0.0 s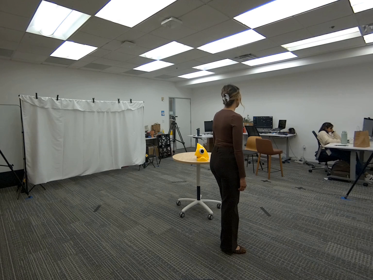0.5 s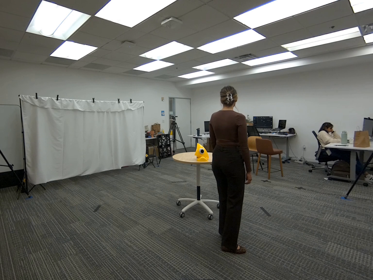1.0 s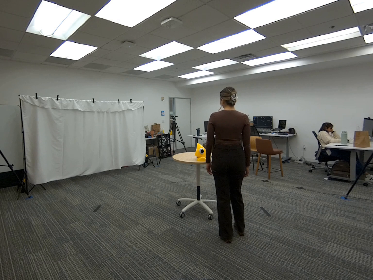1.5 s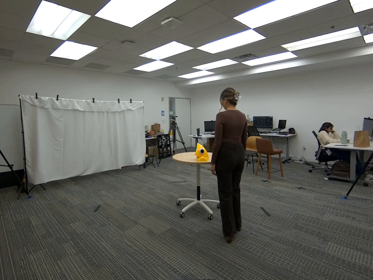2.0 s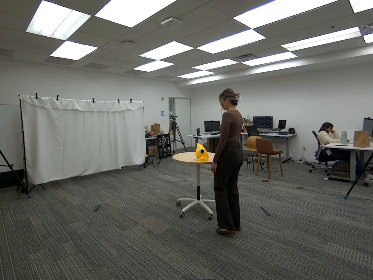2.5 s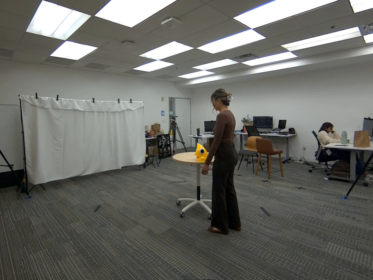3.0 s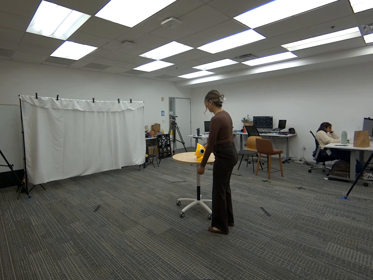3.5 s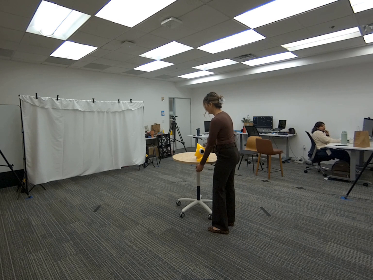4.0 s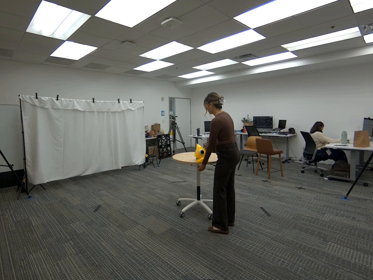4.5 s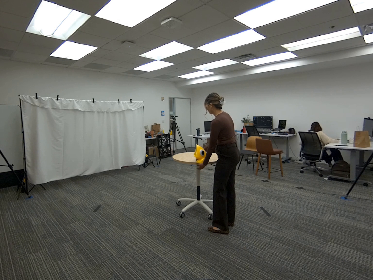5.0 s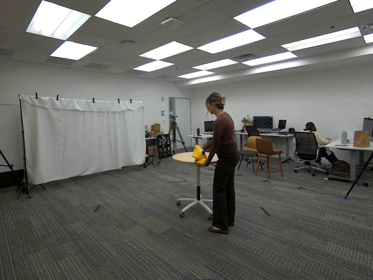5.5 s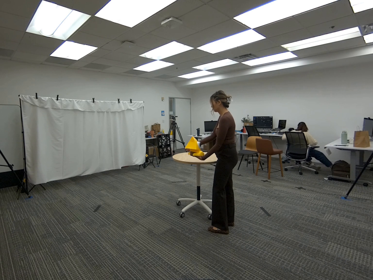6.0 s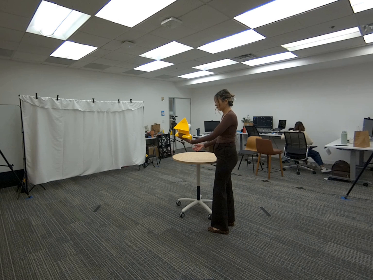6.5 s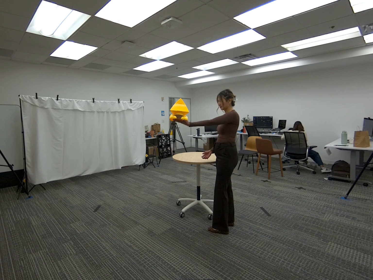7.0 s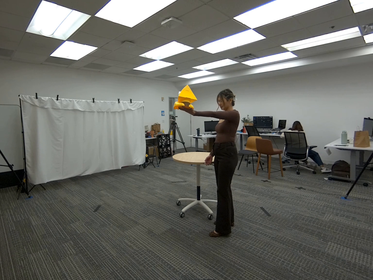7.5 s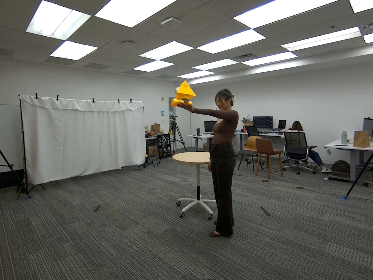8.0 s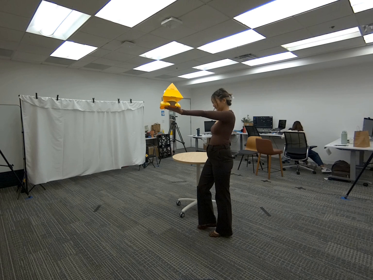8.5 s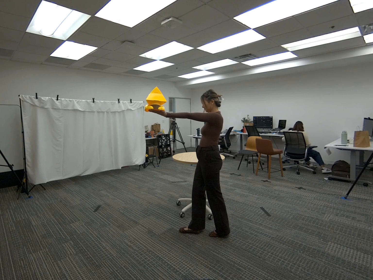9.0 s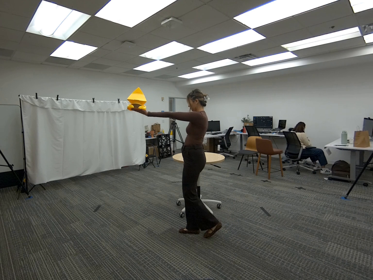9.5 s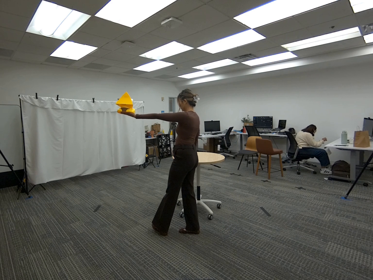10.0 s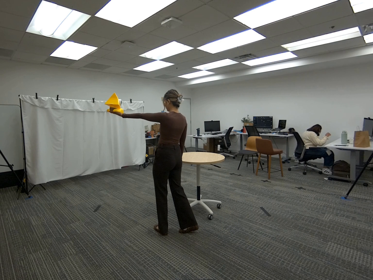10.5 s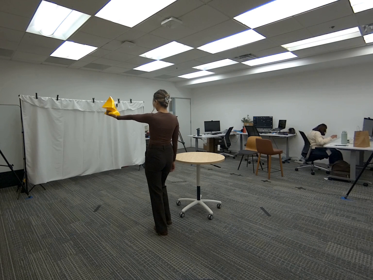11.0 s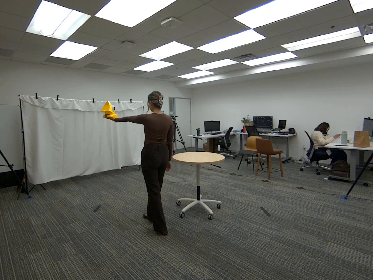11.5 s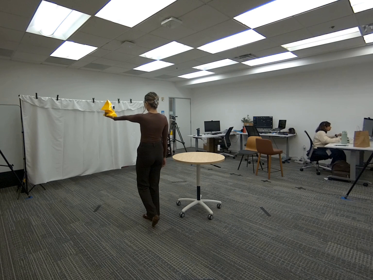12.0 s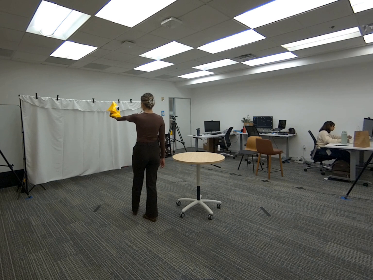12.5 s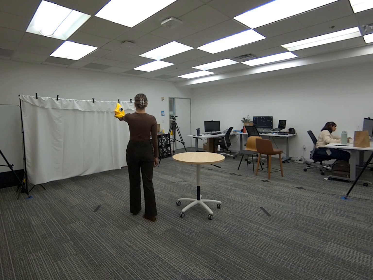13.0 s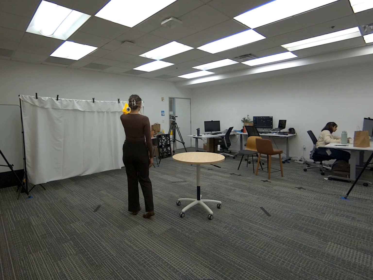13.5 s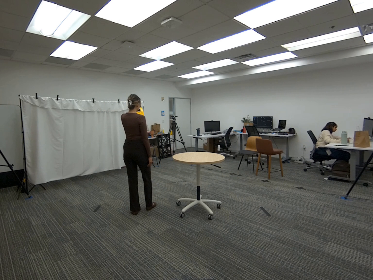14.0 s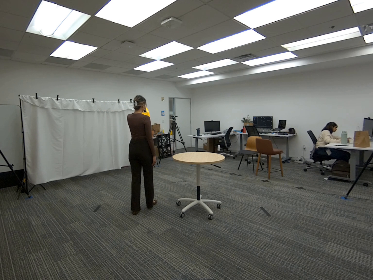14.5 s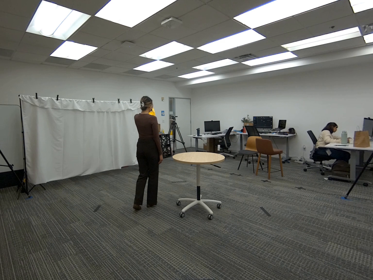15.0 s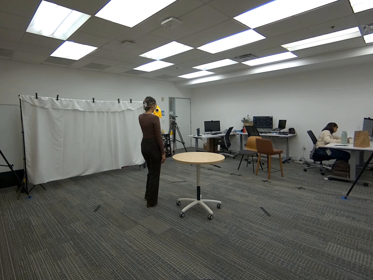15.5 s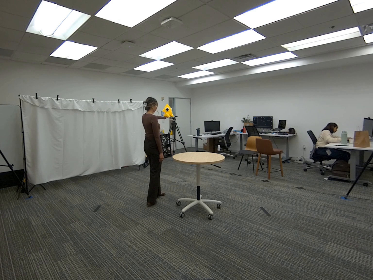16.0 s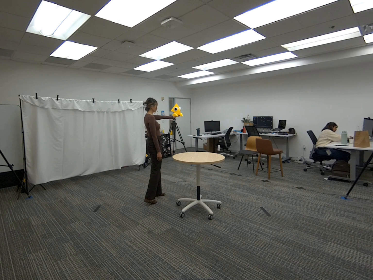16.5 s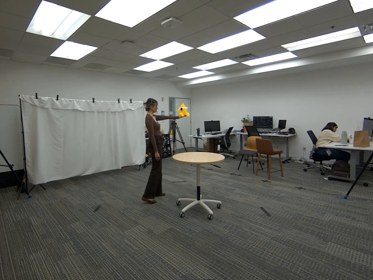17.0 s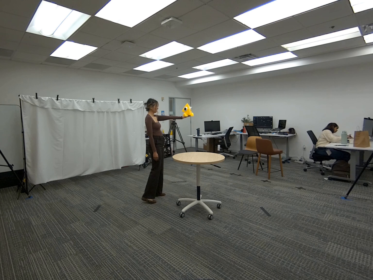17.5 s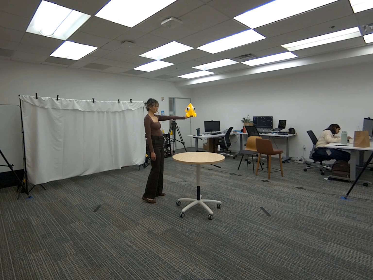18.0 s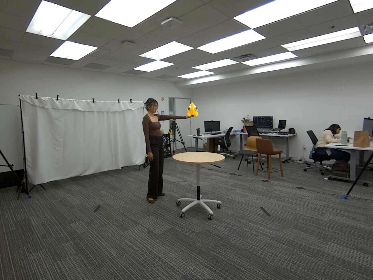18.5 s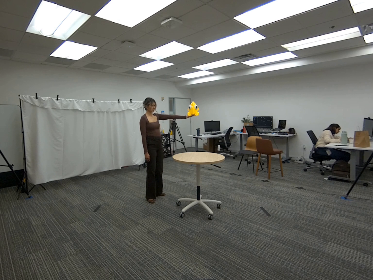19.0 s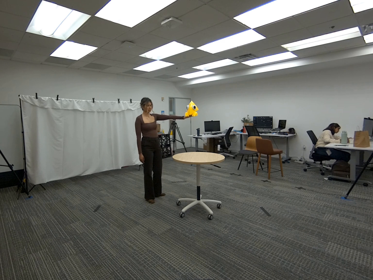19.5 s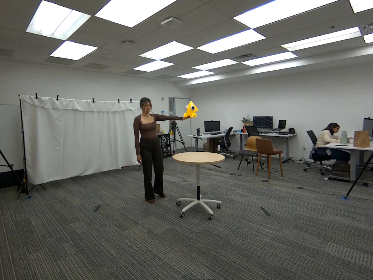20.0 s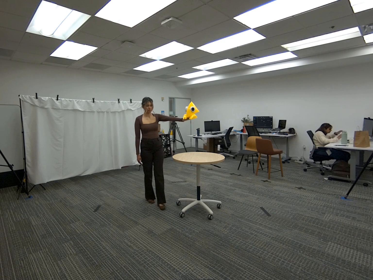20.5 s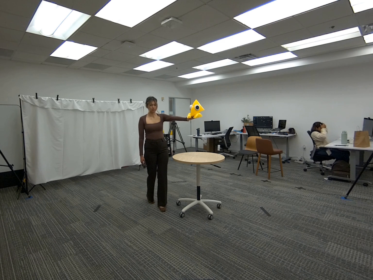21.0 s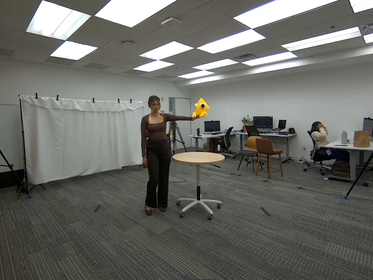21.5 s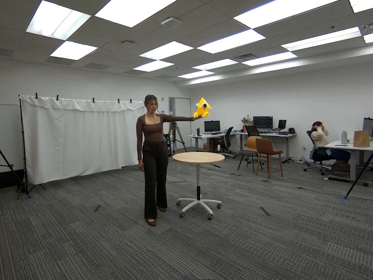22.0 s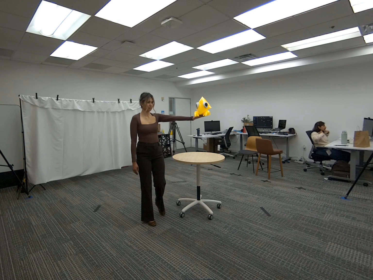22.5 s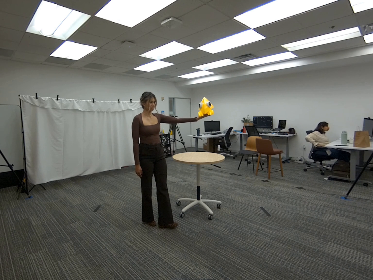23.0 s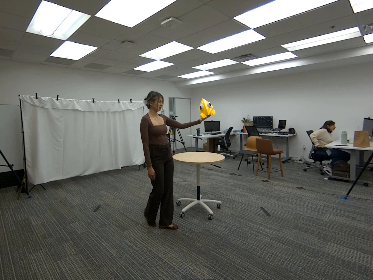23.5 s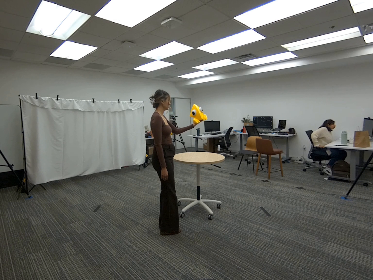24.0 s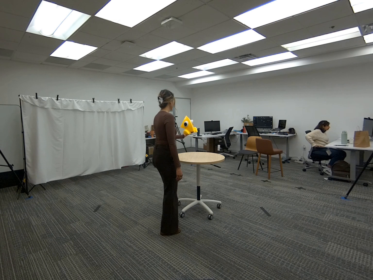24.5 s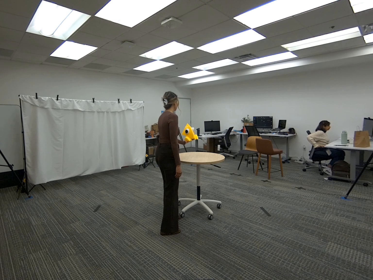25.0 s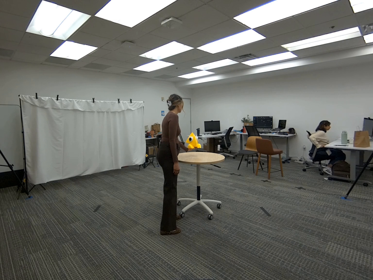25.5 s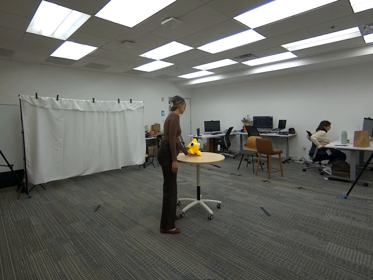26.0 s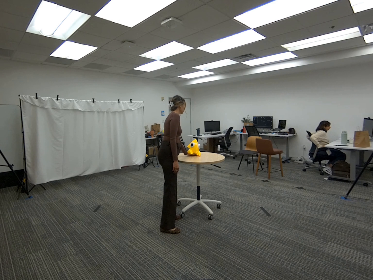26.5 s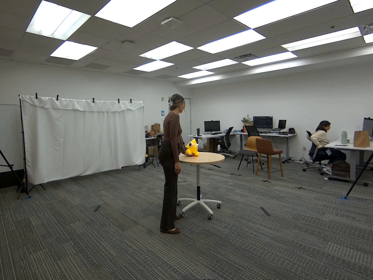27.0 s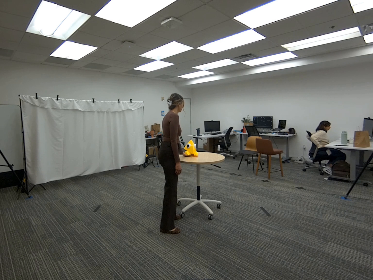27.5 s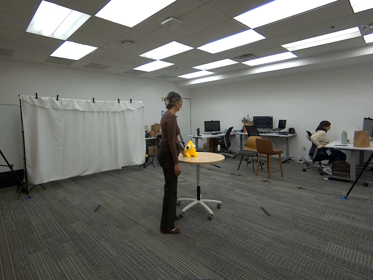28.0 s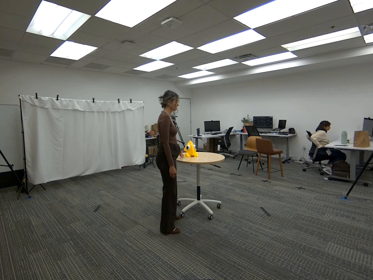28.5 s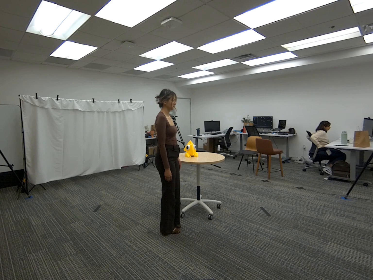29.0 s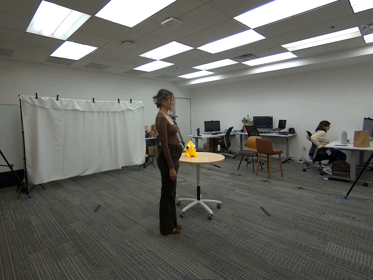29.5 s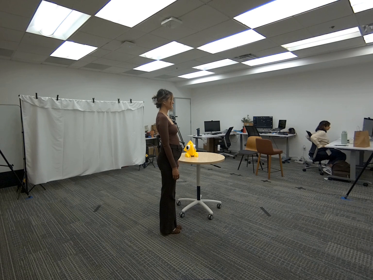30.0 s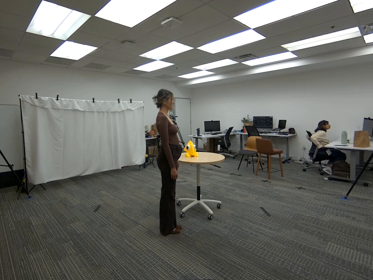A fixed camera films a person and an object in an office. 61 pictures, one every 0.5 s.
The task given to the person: Walk over to the yellow toy on the round table and slide the yellow toy onto your left palm and lift the yellow toy infront of you as you walk within the bounding area. Place the yellow toy back on the round table when complete.
